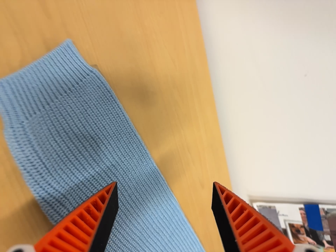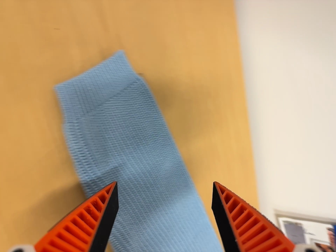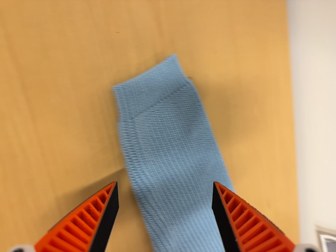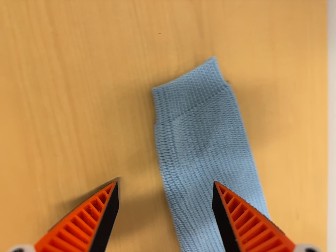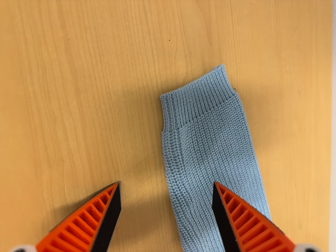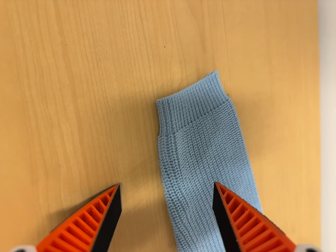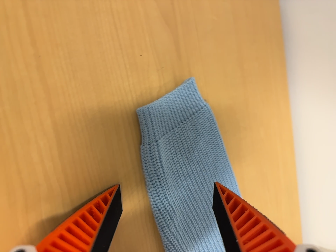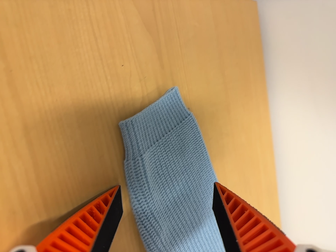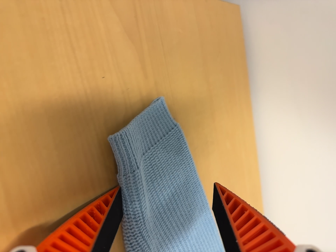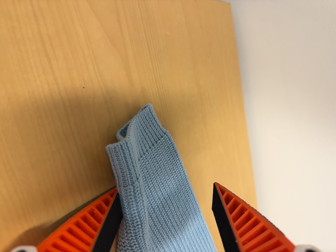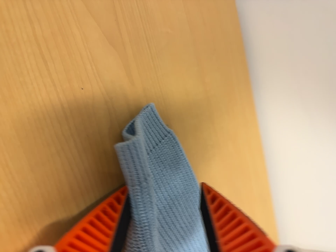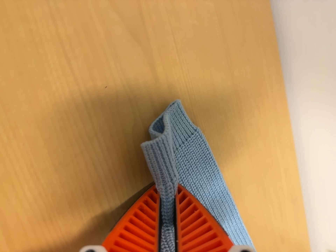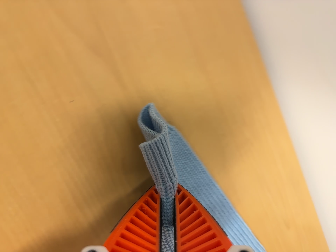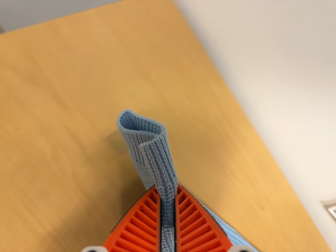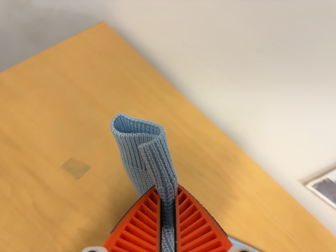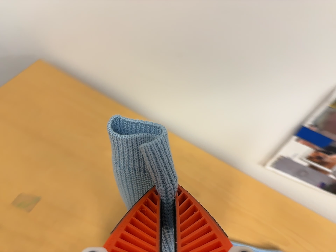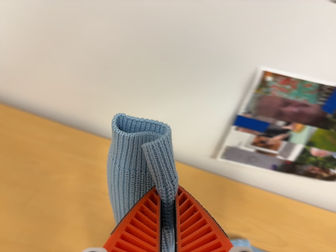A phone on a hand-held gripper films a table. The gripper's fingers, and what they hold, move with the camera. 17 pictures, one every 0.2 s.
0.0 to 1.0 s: The camera pans to its left by about 15 degrees. It travels to its left, about 7 cm, so close, fixed things drift to the right. It rolls about its line of sight by about 10 degrees, and the scene rotates clockwise.
1.0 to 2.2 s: The camera travels forward, about 7 cm, so what stands in front looms larger. It rolls about its line of sight by about 10 degrees, and the scene rotates counterclockwise.
2.2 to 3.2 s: The camera travels to its right, about 36 cm, so close, fixed things drift to the left. Its aim tips toward the top of its view by about 10 degrees, and the scene shifts downward. It rolls about its line of sight by about 55 degrees, and the scene rotates counterclockwise.
The film runs forward here.
